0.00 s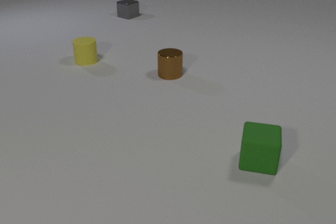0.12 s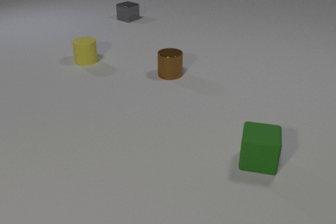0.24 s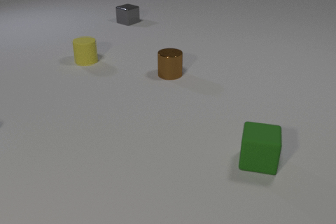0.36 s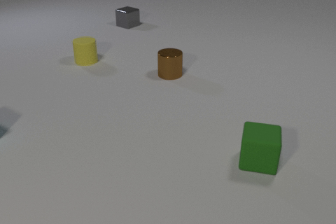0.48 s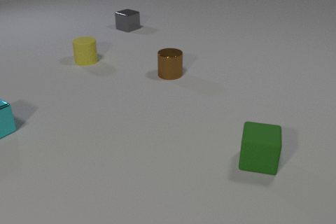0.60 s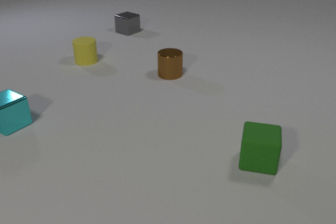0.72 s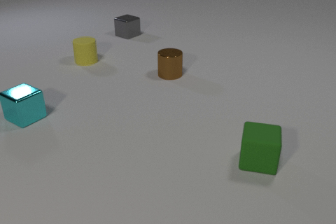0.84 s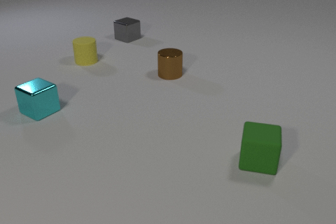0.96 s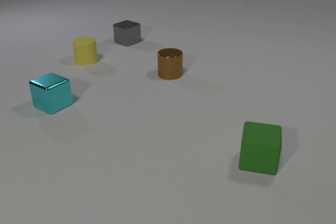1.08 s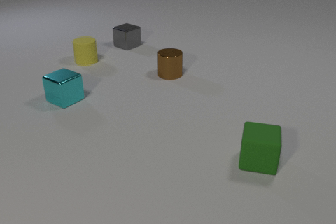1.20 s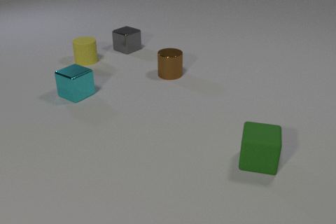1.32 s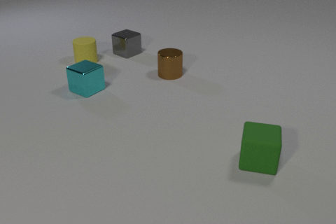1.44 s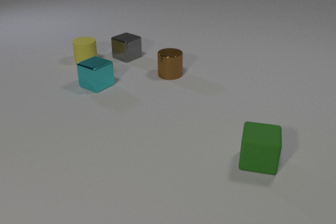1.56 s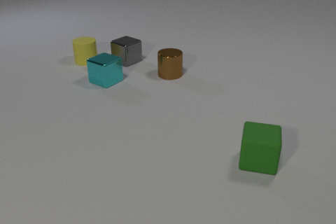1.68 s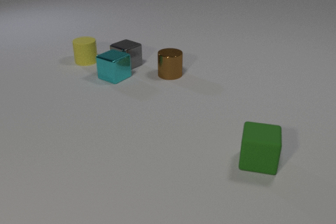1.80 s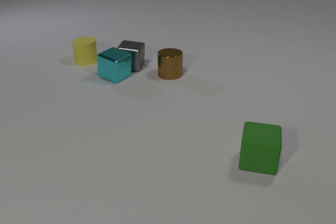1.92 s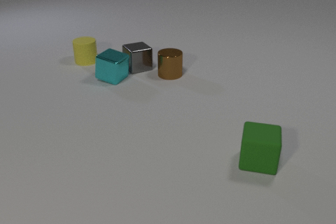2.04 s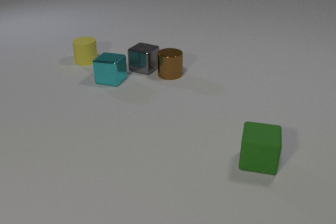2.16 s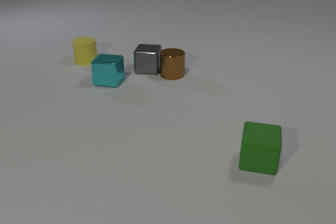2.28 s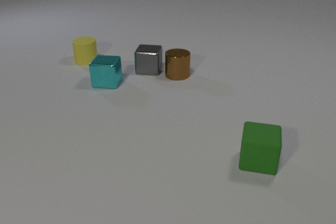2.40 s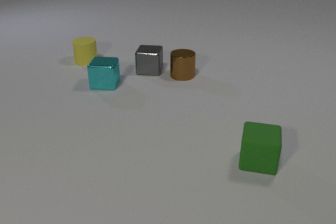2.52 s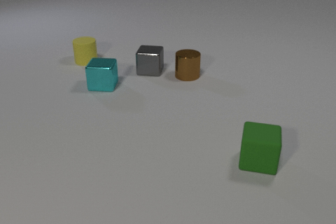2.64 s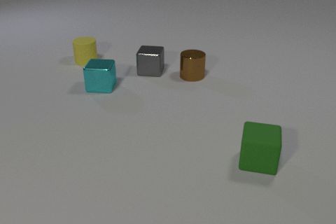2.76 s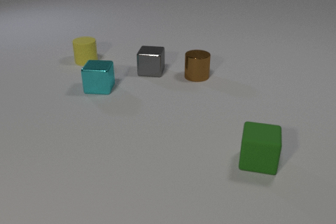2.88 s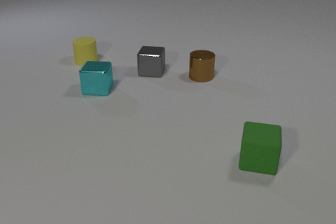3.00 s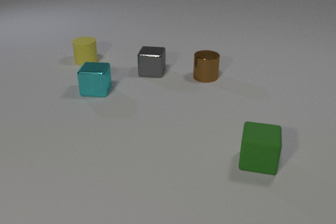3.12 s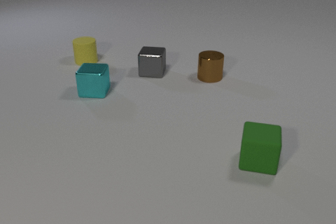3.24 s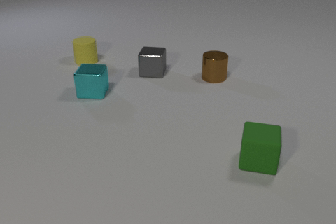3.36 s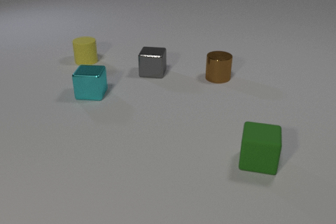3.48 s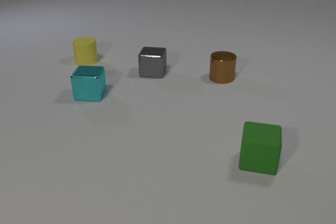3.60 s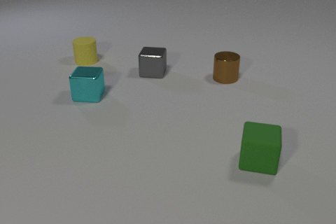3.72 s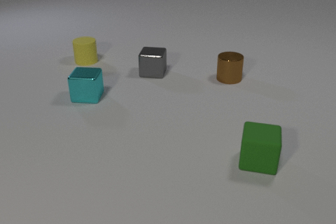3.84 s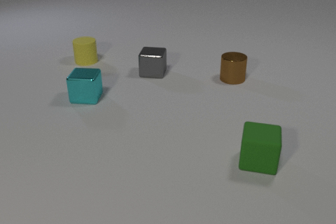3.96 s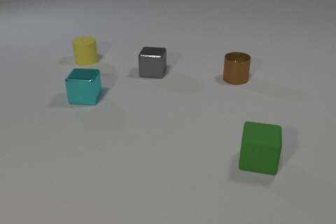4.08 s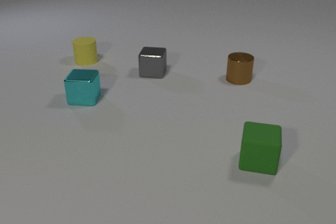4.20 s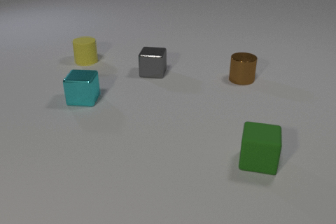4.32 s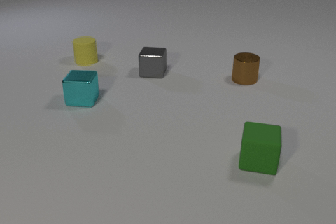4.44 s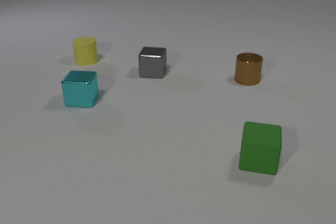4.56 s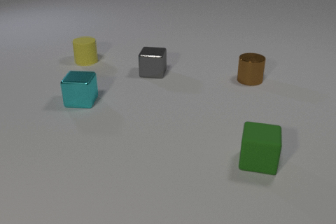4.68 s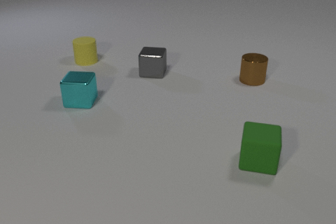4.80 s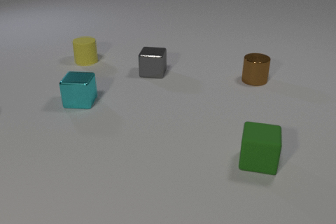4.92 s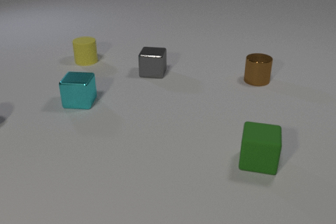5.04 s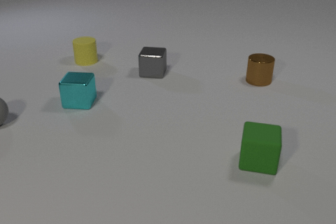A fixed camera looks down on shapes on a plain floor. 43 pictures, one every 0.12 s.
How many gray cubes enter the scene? 0.
What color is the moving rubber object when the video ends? gray.
What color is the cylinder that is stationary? yellow.
0.00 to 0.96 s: The cyan metal cube comes in at the left edge, slides to the right and away from the camera. The gray metal cube slides toward the camera.
0.96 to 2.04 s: The cyan metal cube slides to the right and away from the camera. The gray metal cube slides toward the camera. The cyan metal cube and the gray metal cube collide.
2.04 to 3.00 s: The cyan metal cube slides toward the camera and to the left. The gray metal cube slides toward the camera and to the right. The brown metal cylinder slides to the right. The gray metal cube and the brown metal cylinder collide.
3.00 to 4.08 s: The cyan metal cube slides toward the camera and to the left. The brown metal cylinder slides to the right.
4.08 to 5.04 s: The cyan metal cube slides toward the camera. The brown metal cylinder slides to the right. The gray rubber sphere comes in at the left edge, rolls to the right.
